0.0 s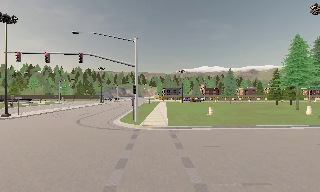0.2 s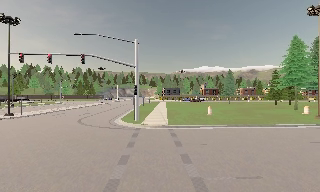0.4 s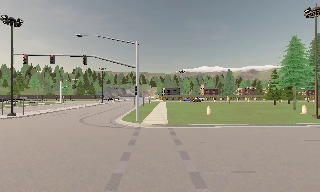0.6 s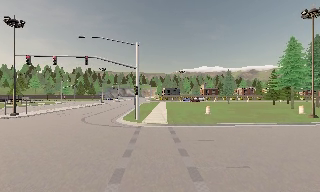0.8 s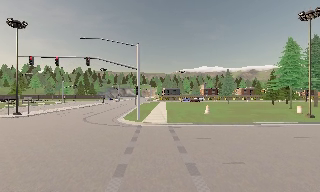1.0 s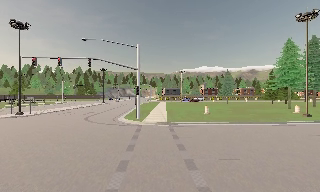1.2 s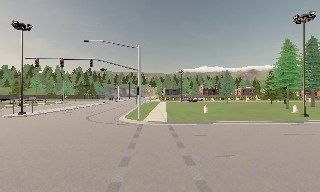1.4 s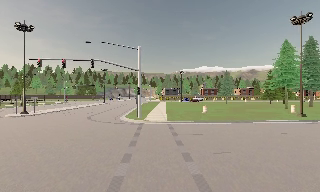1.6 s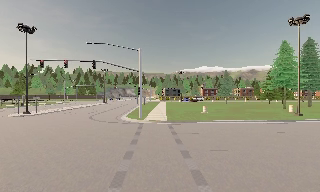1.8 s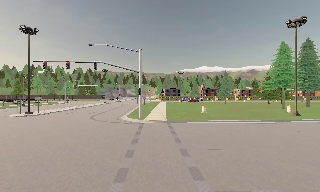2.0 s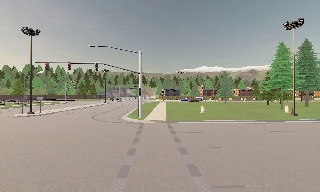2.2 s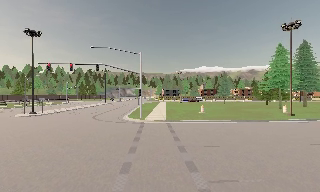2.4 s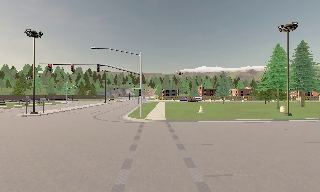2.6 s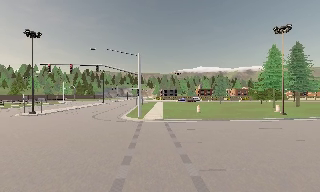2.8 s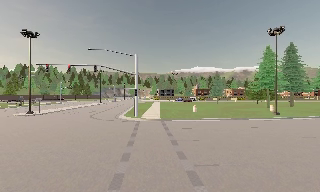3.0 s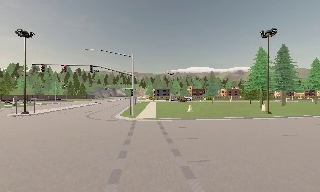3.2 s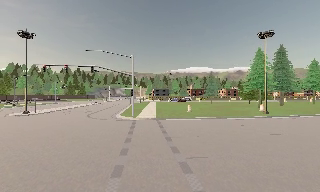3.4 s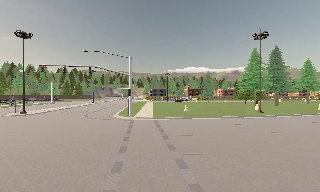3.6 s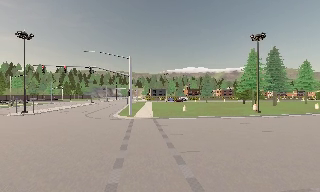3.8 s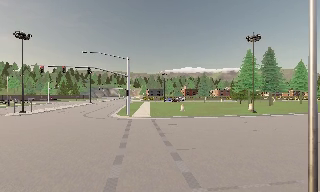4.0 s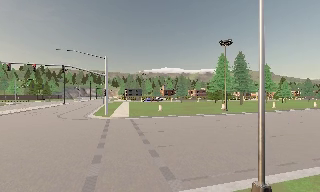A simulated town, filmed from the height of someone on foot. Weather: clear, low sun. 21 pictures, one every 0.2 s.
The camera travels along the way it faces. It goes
backward.
0.0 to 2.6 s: The camera travels backward, about 4.5 m, so what stands in front gets smaller.
2.6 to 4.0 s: The scene slides to the left, as the camera pans about 10 degrees to its right. It travels backward, about 2.5 m, so what stands in front gets smaller.
The film runs backward here.
